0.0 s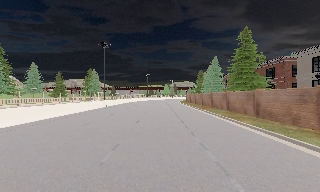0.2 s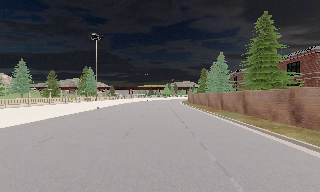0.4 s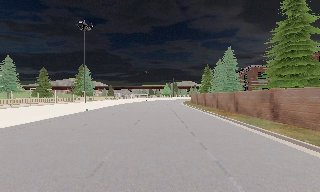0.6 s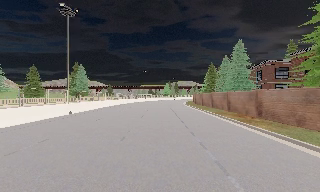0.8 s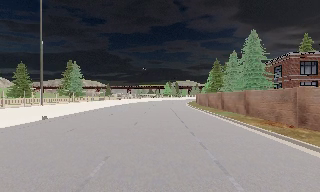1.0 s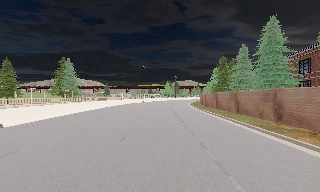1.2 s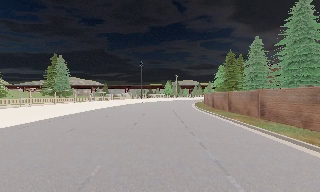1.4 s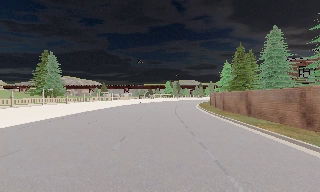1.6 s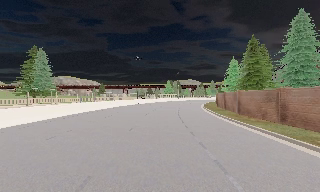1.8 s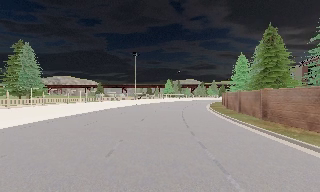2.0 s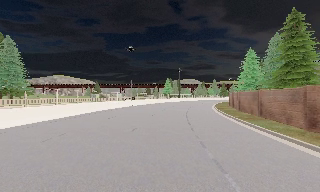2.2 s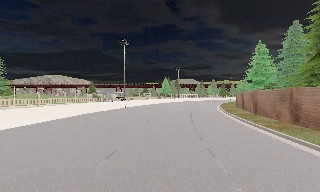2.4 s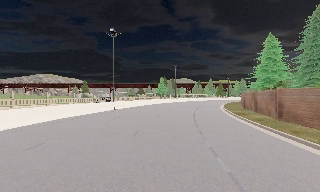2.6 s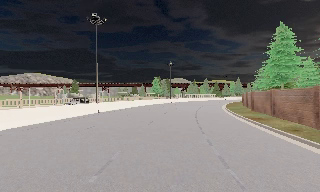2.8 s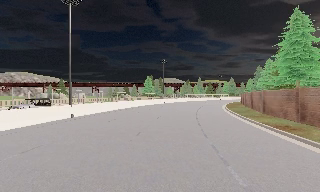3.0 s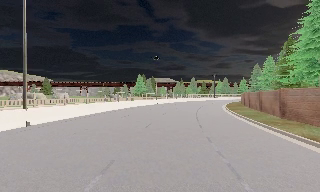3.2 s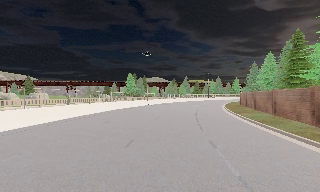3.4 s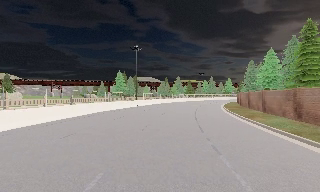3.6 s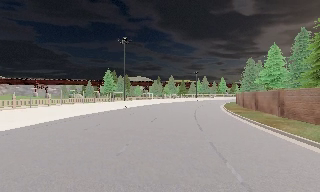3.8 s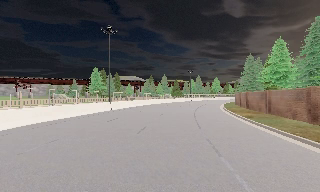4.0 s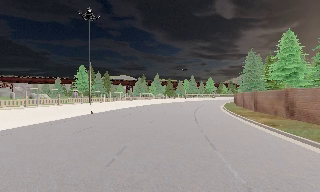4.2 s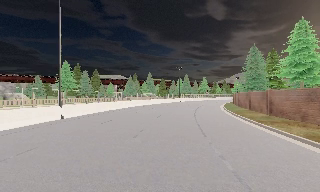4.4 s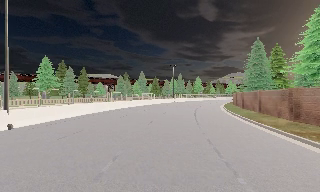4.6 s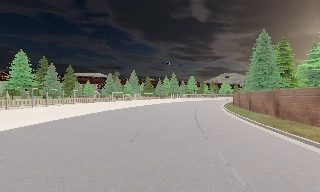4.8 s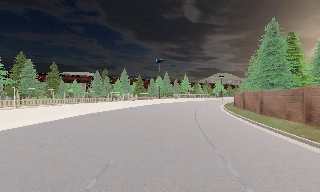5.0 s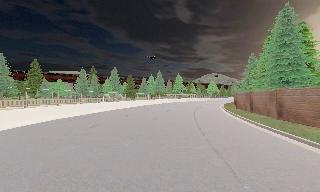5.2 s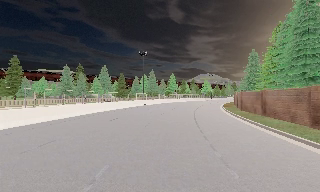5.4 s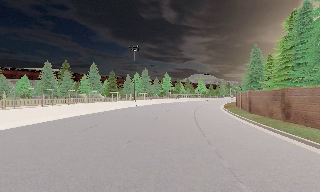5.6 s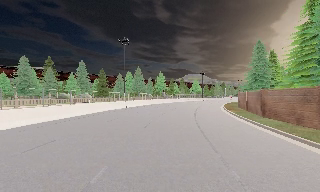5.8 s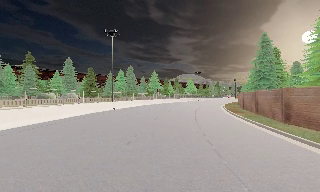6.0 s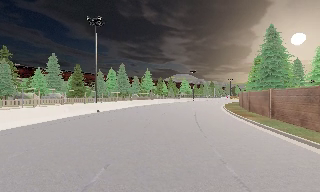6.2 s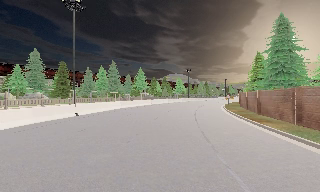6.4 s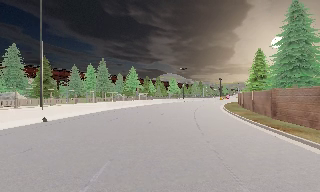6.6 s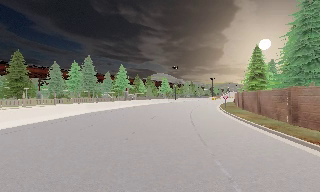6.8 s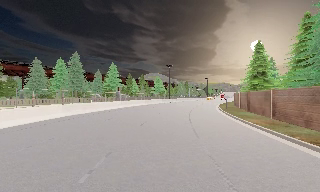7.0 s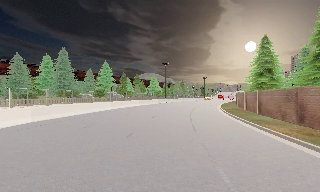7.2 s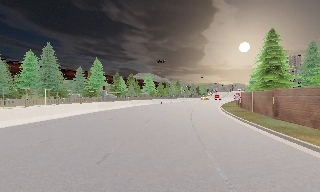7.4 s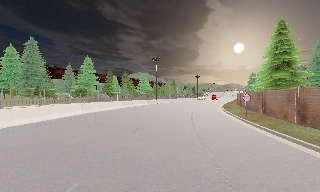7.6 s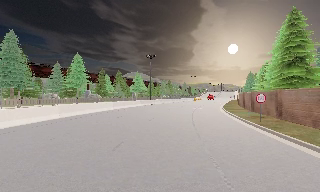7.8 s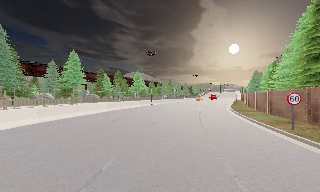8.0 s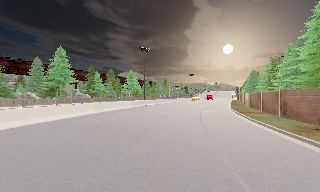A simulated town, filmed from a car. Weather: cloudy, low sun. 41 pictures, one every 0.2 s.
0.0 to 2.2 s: The camera travels forward, about 45 m, so what stands in front looms larger.
2.2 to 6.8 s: The camera pans to its right, which is clockwise from overhead, by about 55 degrees. It travels forward, about 85 m.
6.8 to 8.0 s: The camera travels forward, about 18 m, so what stands in front looms larger.
The film runs forward here.
